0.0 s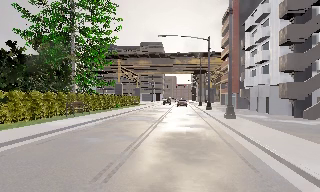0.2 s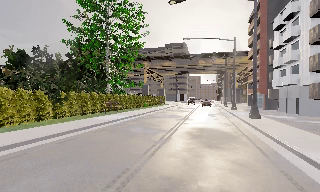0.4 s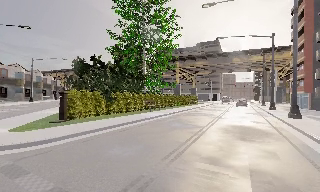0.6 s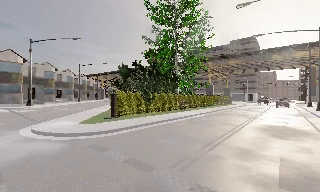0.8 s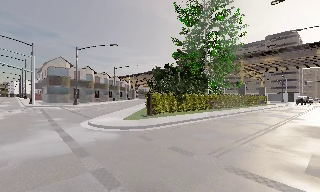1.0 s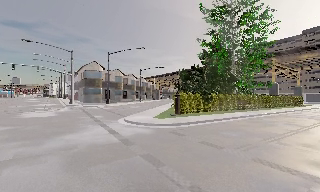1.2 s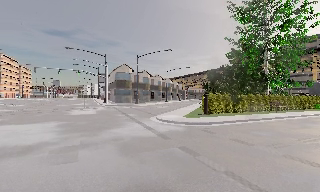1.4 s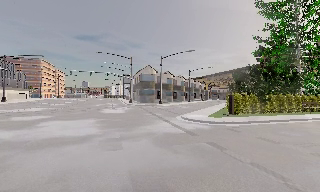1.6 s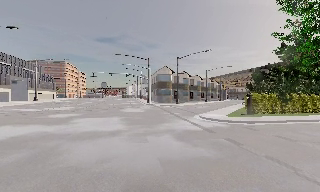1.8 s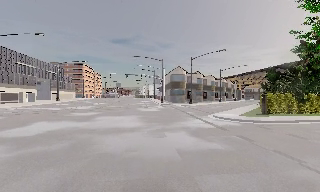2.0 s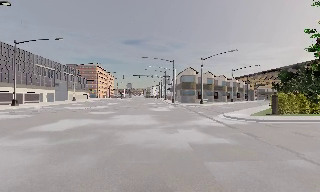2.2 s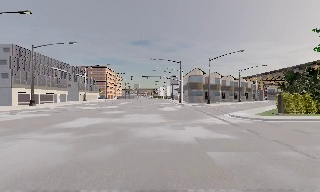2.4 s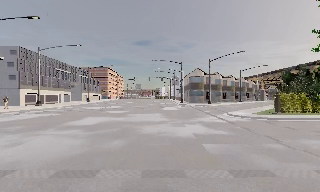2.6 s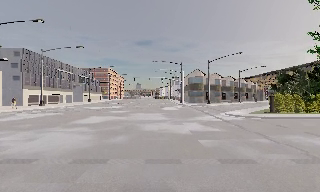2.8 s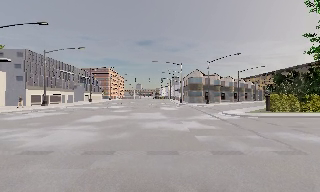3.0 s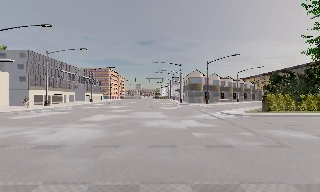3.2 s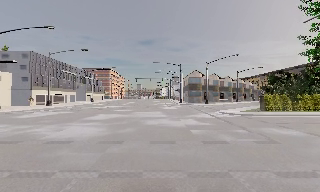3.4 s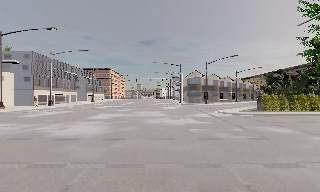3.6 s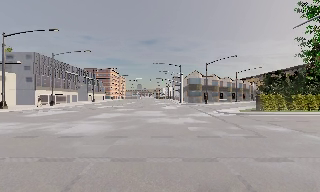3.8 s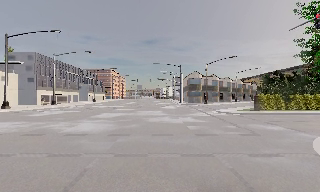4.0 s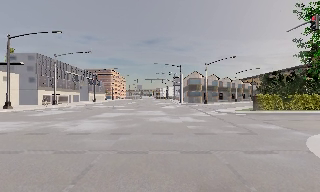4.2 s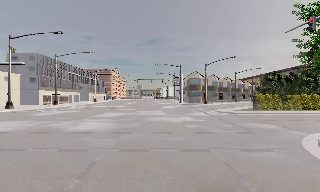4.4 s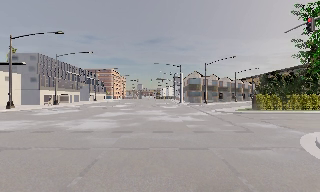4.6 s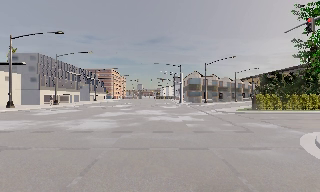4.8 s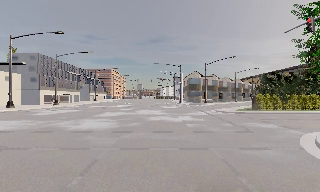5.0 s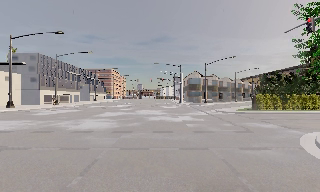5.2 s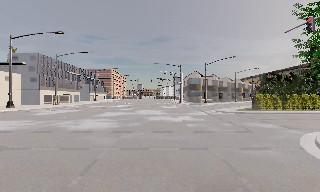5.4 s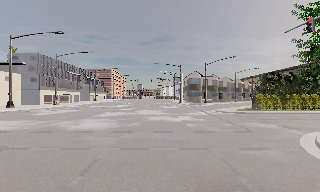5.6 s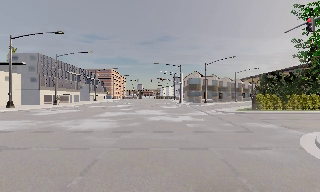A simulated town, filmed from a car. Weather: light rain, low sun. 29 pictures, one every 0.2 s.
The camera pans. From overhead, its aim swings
counterclockwise.
The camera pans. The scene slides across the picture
to the right.
0.0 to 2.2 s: The camera swings to its left by about 80 degrees, and the scene slides to the right. It travels backward, about 11 m. It loses speed.
2.2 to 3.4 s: The camera travels backward, about 4 m, so what stands in front gets smaller.
3.4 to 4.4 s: The camera travels backward, about 1.5 m, so what stands in front gets smaller. It loses speed.
4.4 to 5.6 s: The camera keeps its place and its aim.
The film runs backward here.
